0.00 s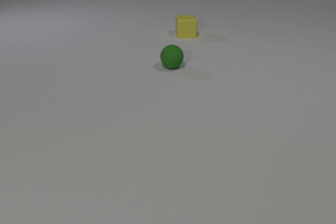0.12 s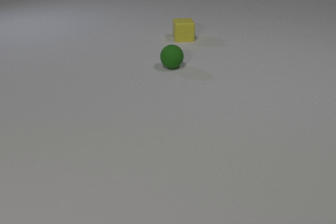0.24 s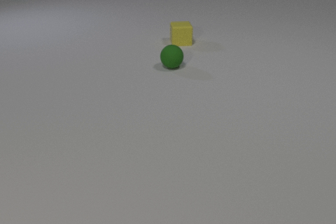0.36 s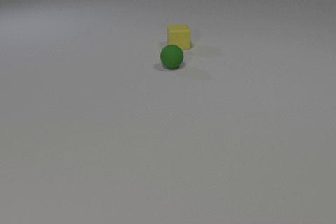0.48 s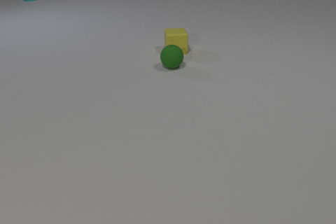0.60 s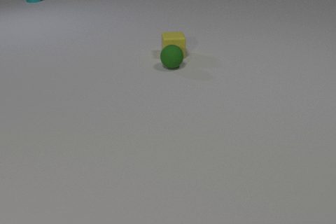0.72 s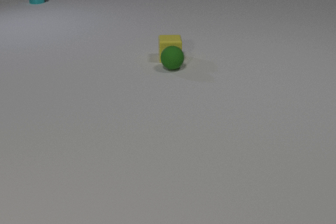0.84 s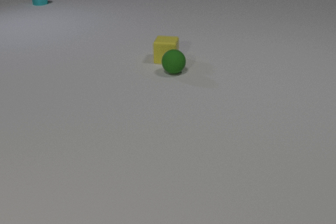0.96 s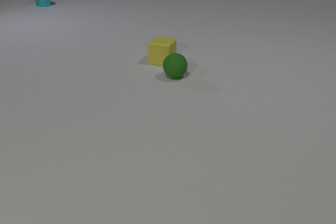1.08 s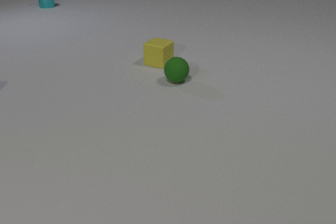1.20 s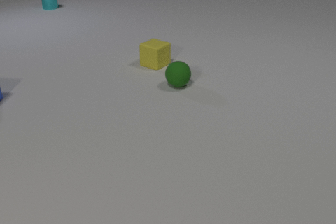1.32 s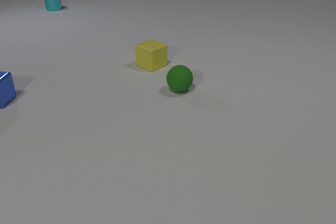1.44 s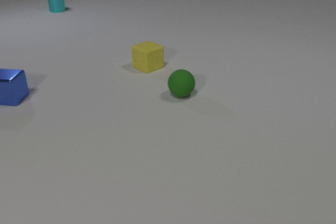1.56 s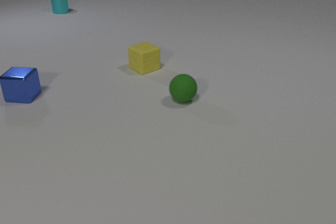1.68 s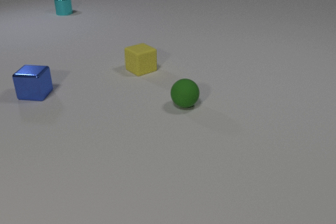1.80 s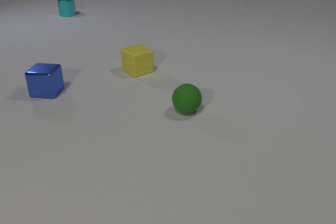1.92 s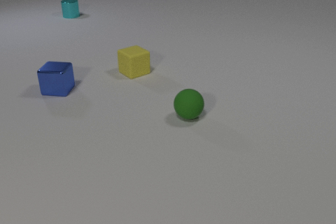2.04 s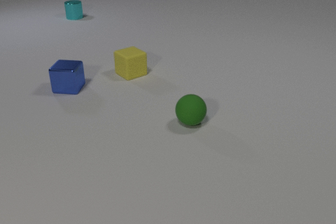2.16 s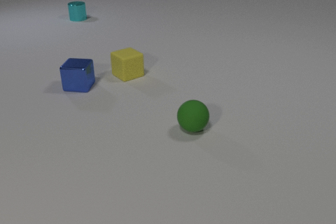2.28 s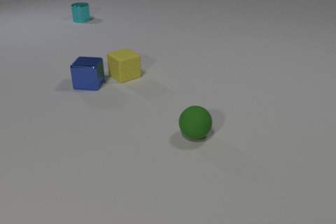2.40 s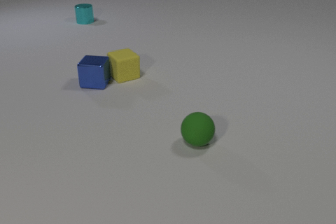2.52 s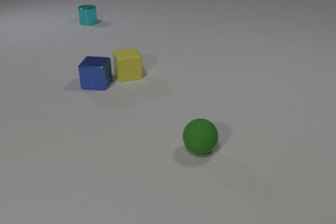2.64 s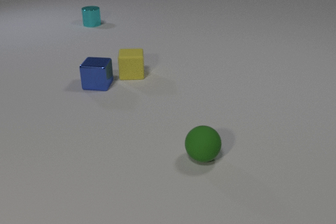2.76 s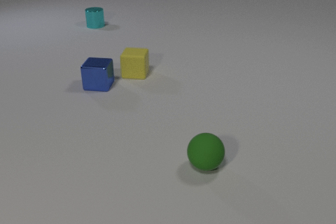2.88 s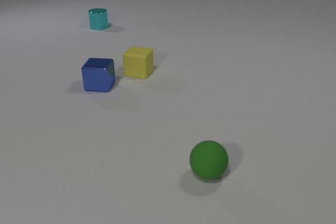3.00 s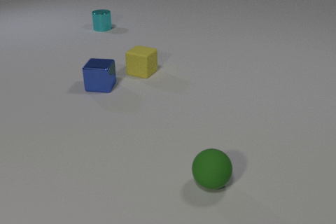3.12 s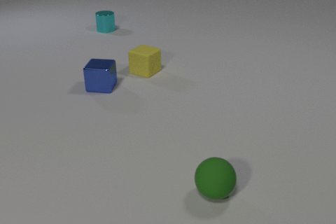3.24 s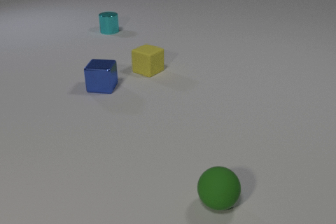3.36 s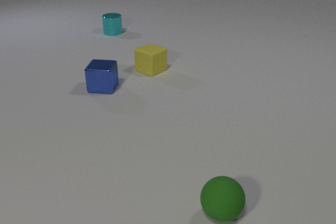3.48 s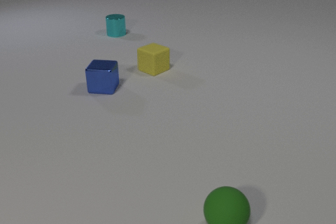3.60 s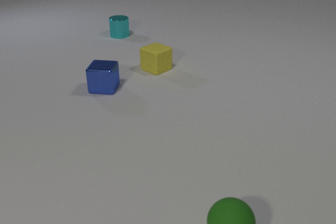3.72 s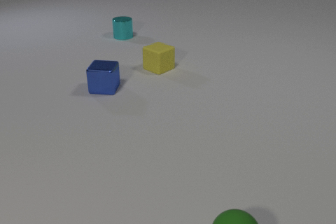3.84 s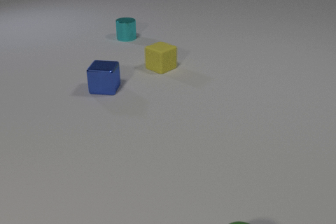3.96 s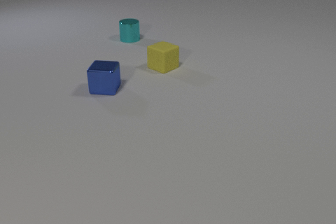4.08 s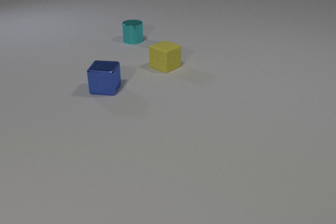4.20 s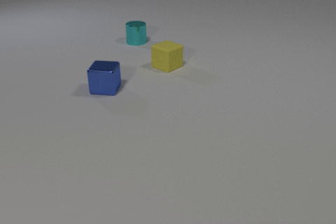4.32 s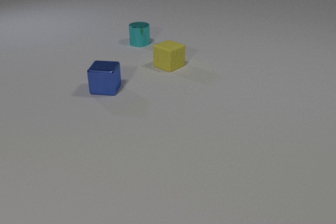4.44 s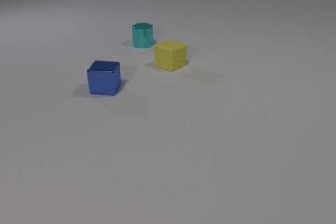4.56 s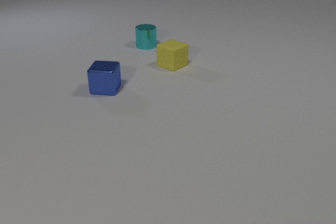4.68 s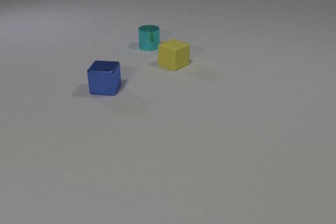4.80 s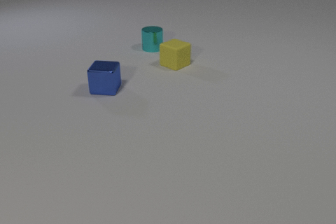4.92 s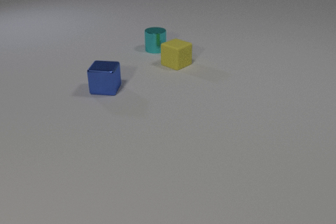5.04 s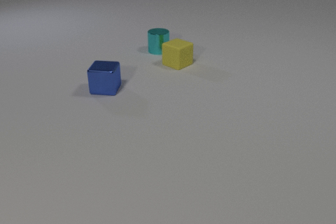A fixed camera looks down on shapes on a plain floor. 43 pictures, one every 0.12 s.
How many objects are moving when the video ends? 2.
How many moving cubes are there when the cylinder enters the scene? 1.
How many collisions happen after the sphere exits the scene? 0.
0.00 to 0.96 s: The yellow rubber cube slides toward the camera, spins so that its near face slides to the left, clockwise seen from above. The green rubber sphere rolls toward the camera. The cyan metal cylinder comes in at the top edge, slides toward the camera and to the right. The yellow rubber cube and the green rubber sphere collide.
0.96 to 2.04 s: The yellow rubber cube slides to the left and toward the camera, spins clockwise seen from above by about 30 degrees, its near face sliding to the left. The green rubber sphere rolls toward the camera. The blue metal cube comes in at the left edge, slides to the right. The cyan metal cylinder slides toward the camera and to the right.
2.04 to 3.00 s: The yellow rubber cube slides to the right, spins so that its near face slides to the left, clockwise seen from above. The green rubber sphere rolls toward the camera. The blue metal cube slides to the right. The cyan metal cylinder slides toward the camera and to the right. The yellow rubber cube and the blue metal cube collide.
3.00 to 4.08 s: The yellow rubber cube slides to the right and away from the camera. The green rubber sphere rolls toward the camera, leaves at the bottom edge. The blue metal cube slides toward the camera. The cyan metal cylinder slides toward the camera and to the right.
4.08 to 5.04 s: The yellow rubber cube slides to the right and away from the camera. The cyan metal cylinder slides toward the camera and to the right.
